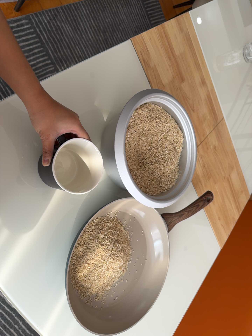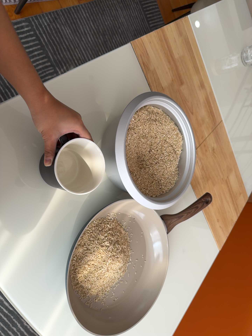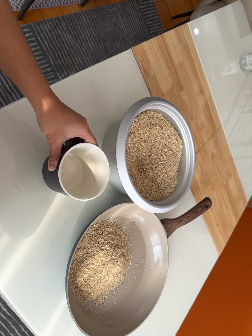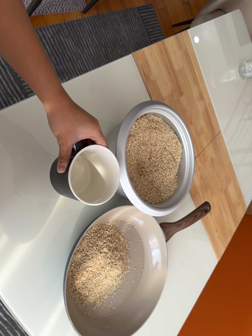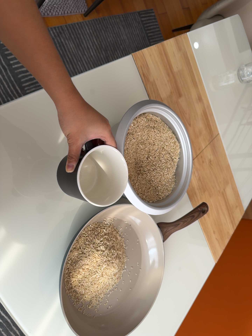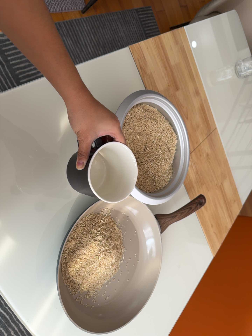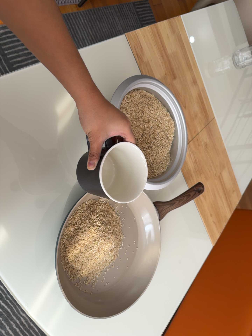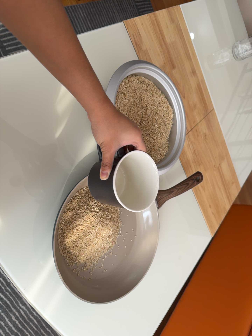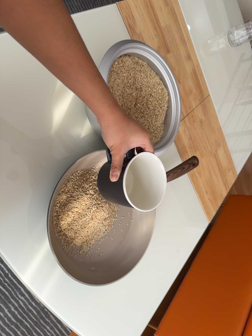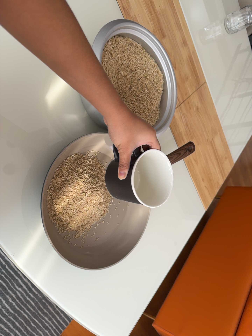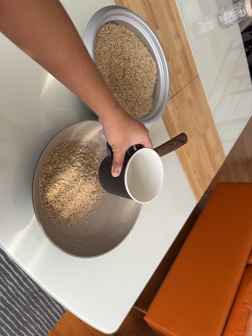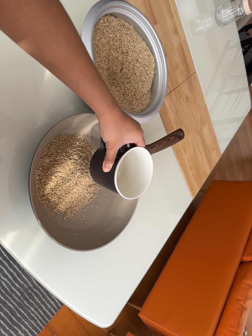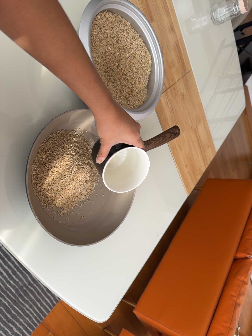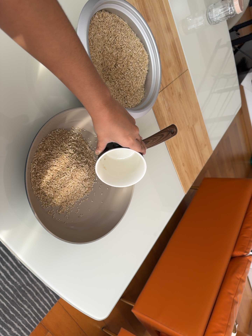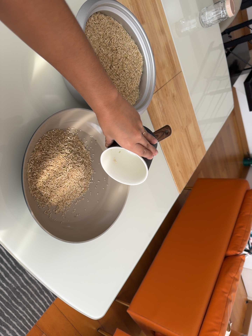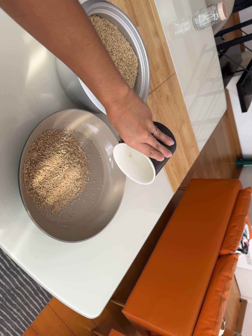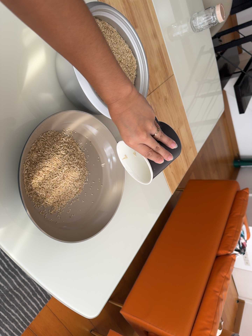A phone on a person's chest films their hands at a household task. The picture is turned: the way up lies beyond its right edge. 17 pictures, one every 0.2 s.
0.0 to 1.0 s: The camera shifts only a little, or ends up much as it began.
1.0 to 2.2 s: The camera travels toward the bottom of its view, about 14 cm, so close, fixed things drift upward.
2.2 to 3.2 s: The camera shifts only a little, or ends up much as it began.
The film runs backward here.
